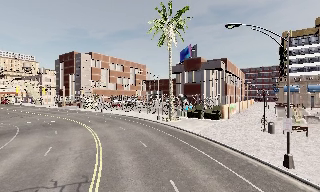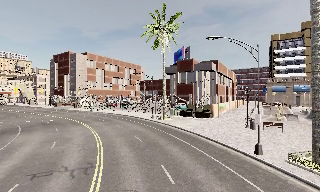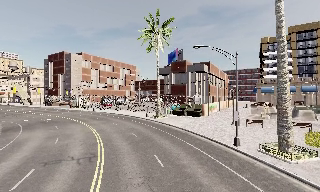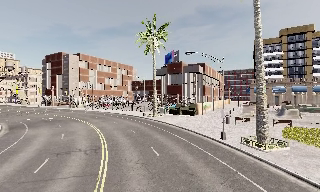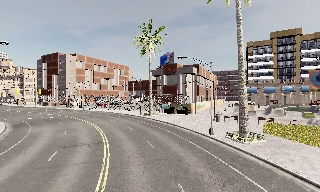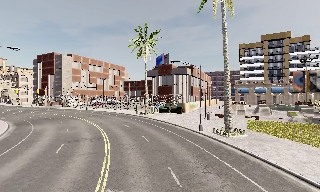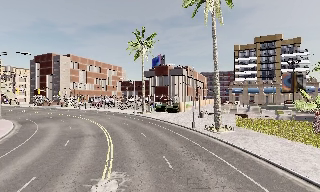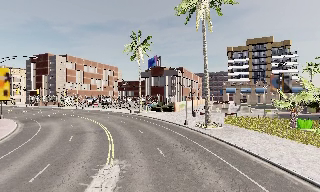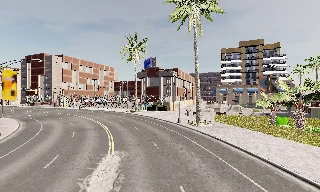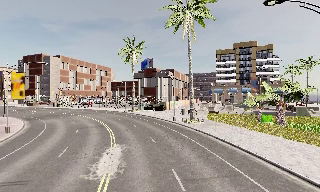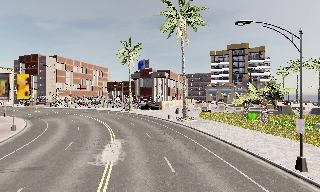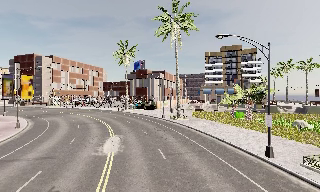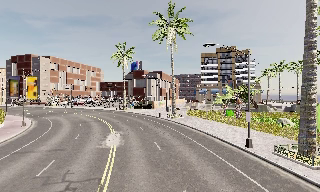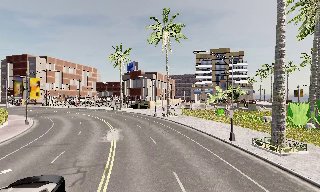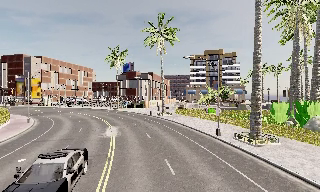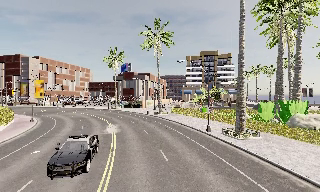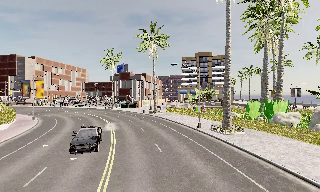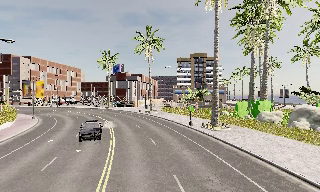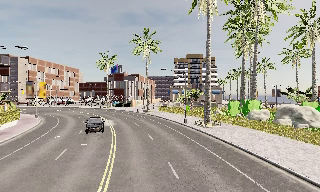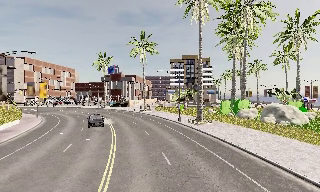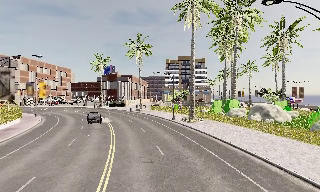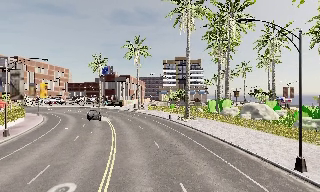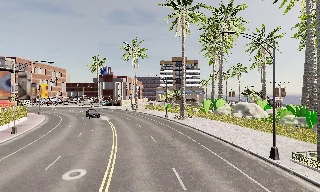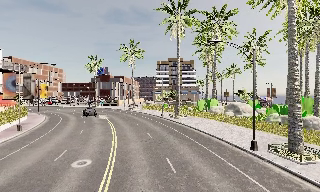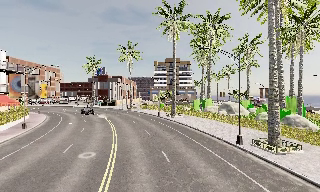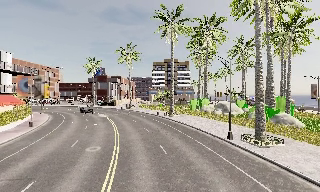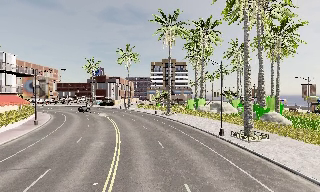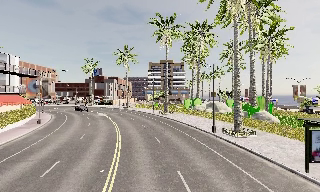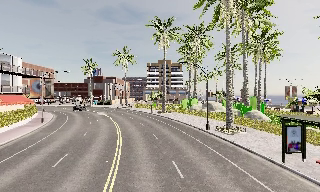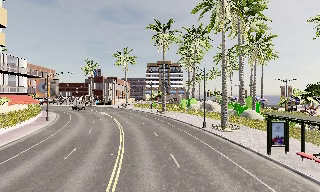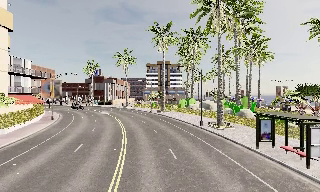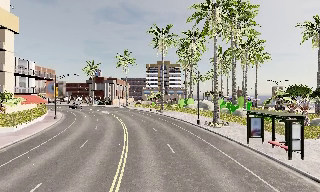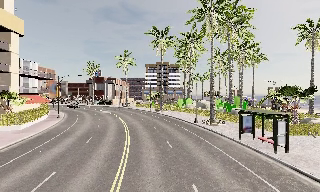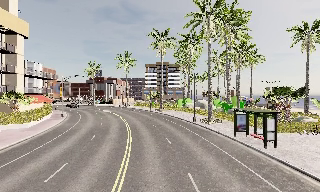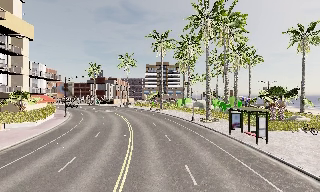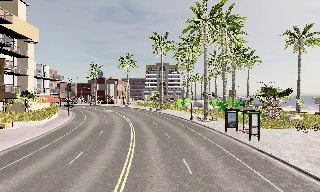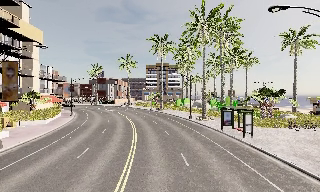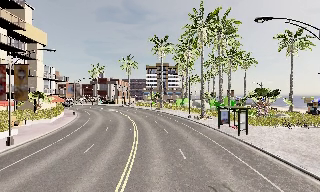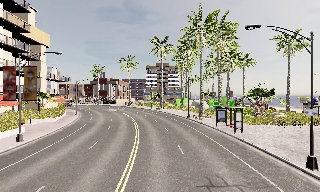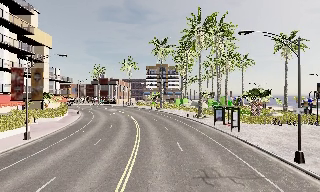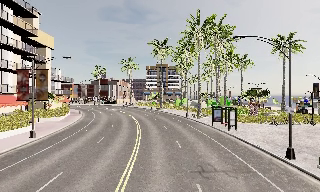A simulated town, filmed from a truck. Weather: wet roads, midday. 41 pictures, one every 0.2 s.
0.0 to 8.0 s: The scene slides to the left, as the camera pans about 35 degrees to its right. It travels backward, about 55 m. It loses speed.
The film runs backward here.
